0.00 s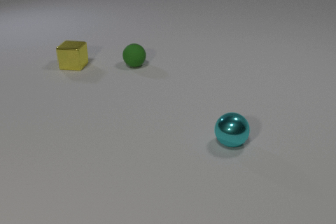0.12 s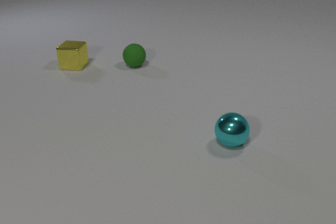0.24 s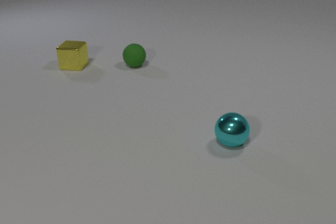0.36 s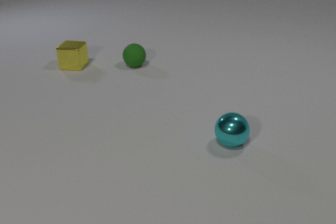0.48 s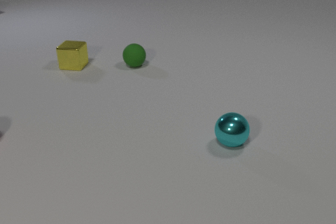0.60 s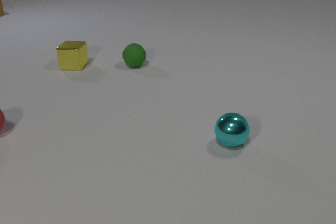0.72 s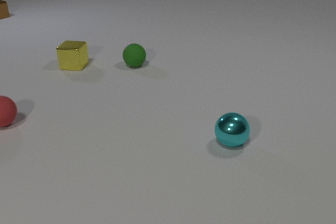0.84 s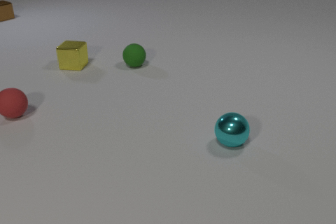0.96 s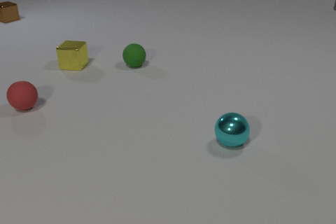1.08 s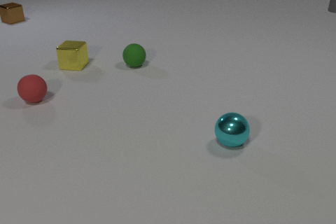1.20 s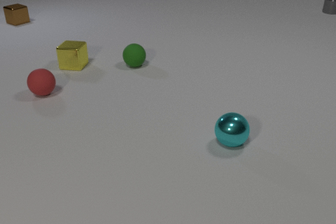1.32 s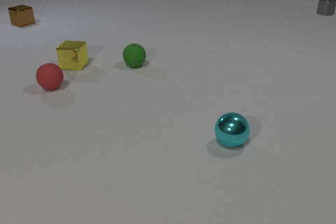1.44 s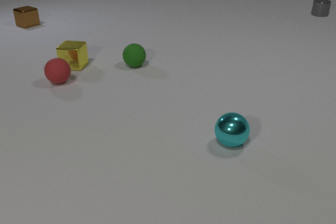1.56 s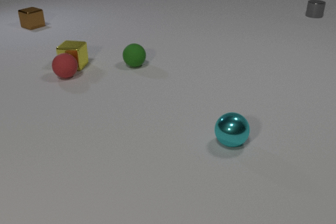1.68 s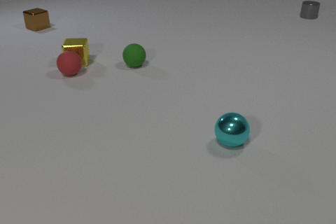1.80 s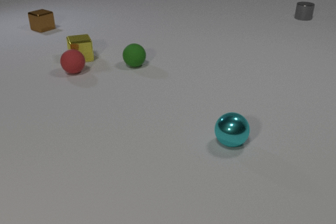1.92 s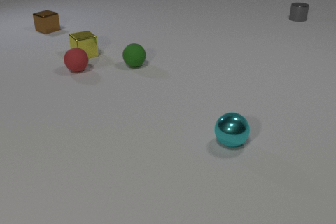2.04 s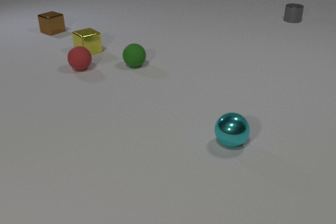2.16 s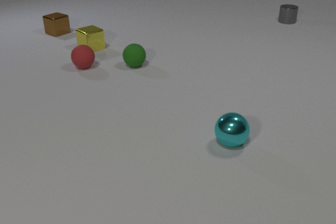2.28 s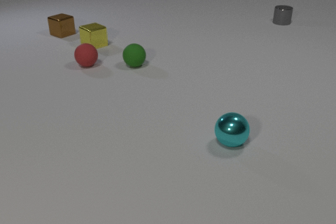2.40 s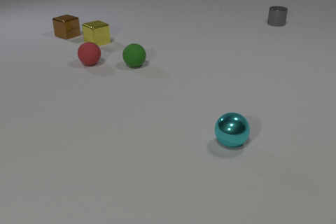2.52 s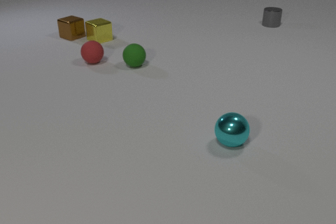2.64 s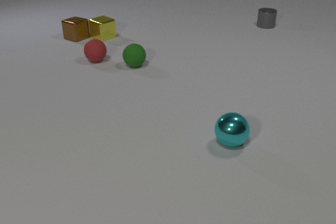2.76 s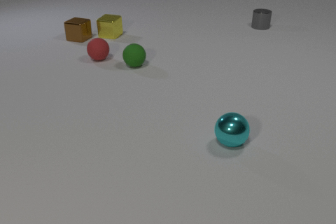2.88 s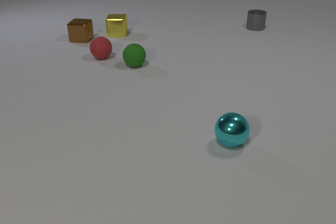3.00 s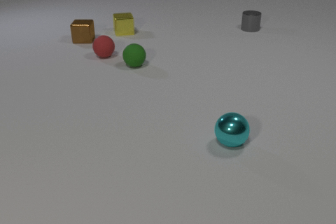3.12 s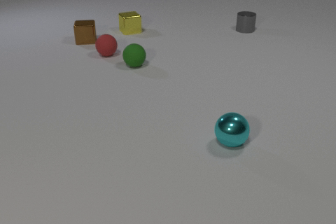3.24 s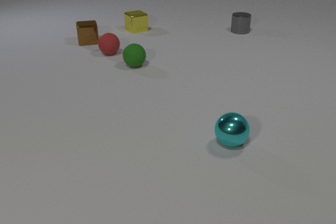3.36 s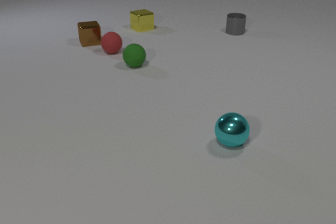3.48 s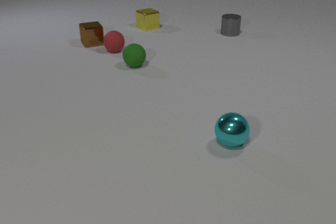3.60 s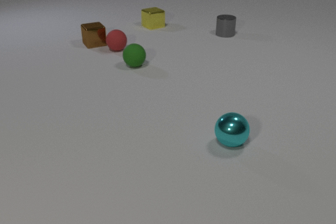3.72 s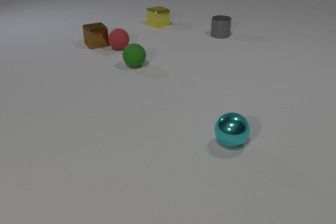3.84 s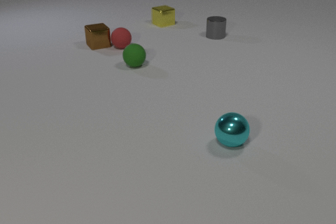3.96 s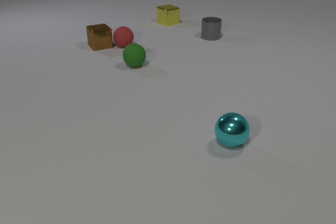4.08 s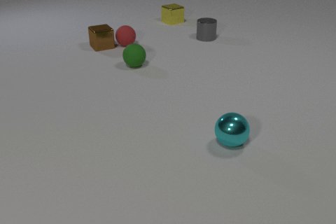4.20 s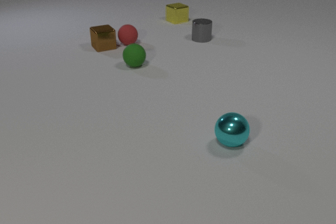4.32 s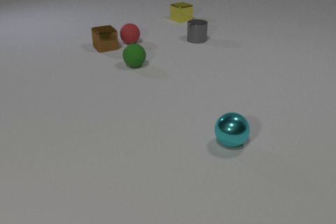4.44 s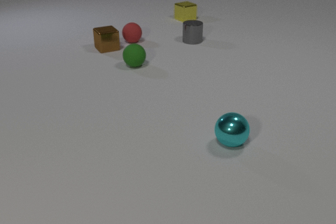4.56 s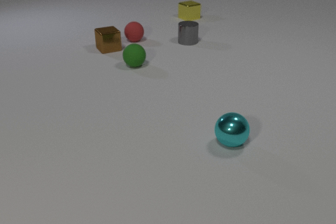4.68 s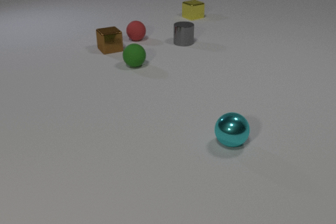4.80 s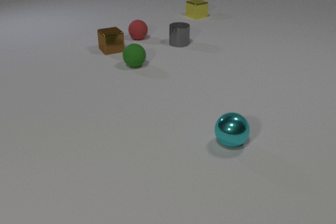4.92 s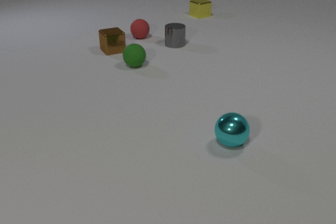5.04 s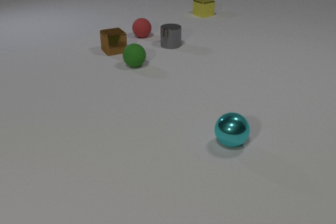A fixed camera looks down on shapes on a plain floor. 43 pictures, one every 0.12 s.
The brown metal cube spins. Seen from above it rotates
counterclockwise.
The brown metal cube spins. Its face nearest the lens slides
to the right.
0.00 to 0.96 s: The red rubber sphere comes in at the left edge, rolls away from the camera and to the right. The brown metal cube comes in at the left edge, slides toward the camera and to the right. The gray metal cylinder comes in at the right edge.
0.96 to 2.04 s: The red rubber sphere rolls away from the camera and to the right. The yellow metal cube slides away from the camera and to the right, spins counterclockwise seen from above by about 45 degrees, its near face sliding to the right. The brown metal cube slides toward the camera and to the right. The gray metal cylinder slides toward the camera and to the left. The red rubber sphere and the yellow metal cube collide.
2.04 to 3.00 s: The red rubber sphere rolls away from the camera and to the right. The yellow metal cube slides away from the camera and to the right, spins so that its near face slides to the right, counterclockwise seen from above. The brown metal cube slides toward the camera and to the right, spins so that its near face slides to the right, counterclockwise seen from above. The gray metal cylinder slides to the left and toward the camera. The yellow metal cube and the brown metal cube collide.
3.00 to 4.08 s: The red rubber sphere rolls away from the camera and to the right. The yellow metal cube slides to the right and away from the camera, spins counterclockwise seen from above by about 15 degrees, its near face sliding to the right. The brown metal cube slides toward the camera and to the right, spins counterclockwise seen from above by about 30 degrees, its near face sliding to the right. The gray metal cylinder slides to the left and toward the camera. The red rubber sphere and the brown metal cube collide.
4.08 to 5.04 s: The red rubber sphere rolls away from the camera and to the right. The yellow metal cube slides to the right and away from the camera. The brown metal cube slides toward the camera and to the right. The gray metal cylinder slides to the left and toward the camera.
Are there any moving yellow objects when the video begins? no.
How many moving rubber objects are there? 1.
How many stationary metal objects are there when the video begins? 2.
